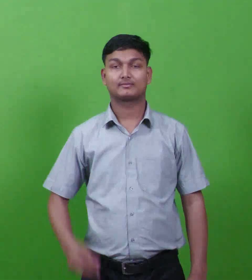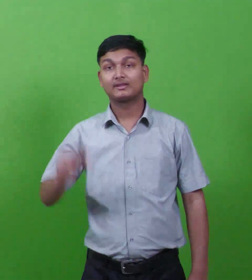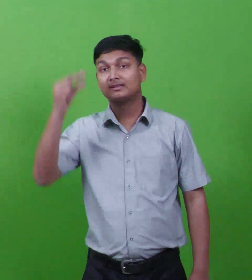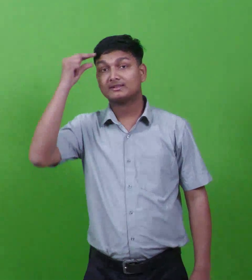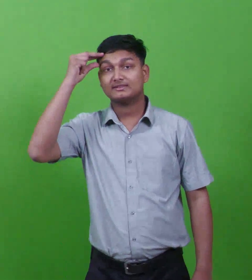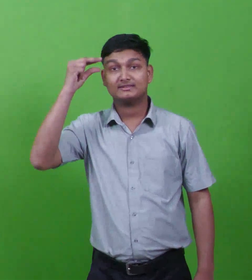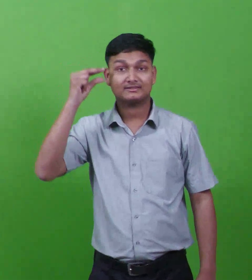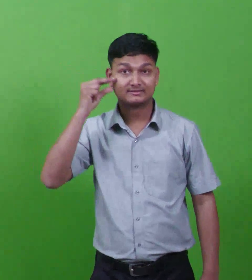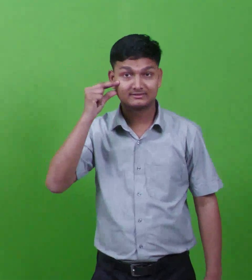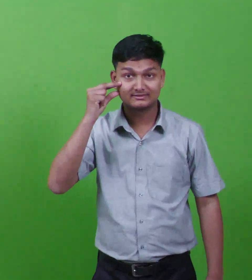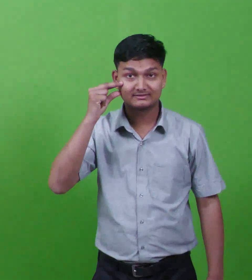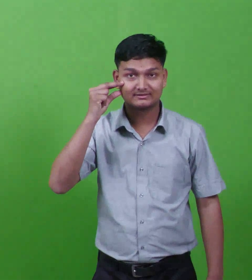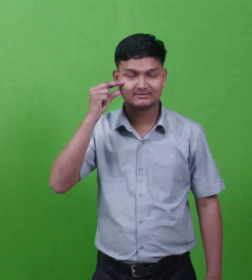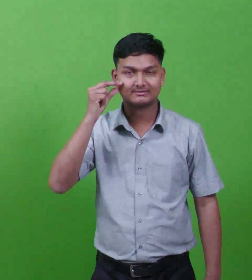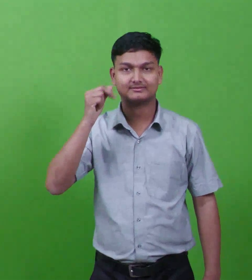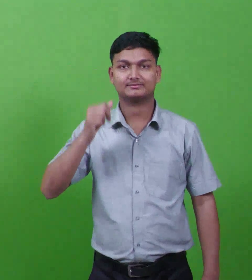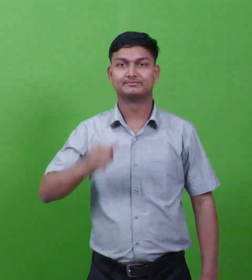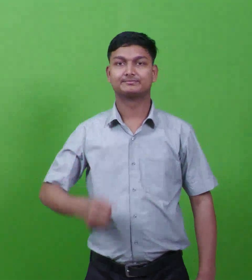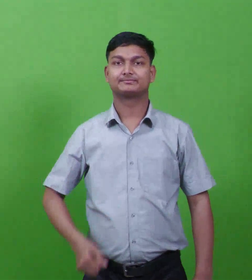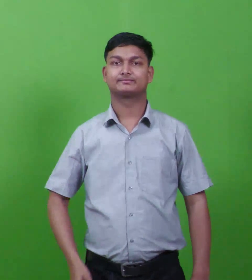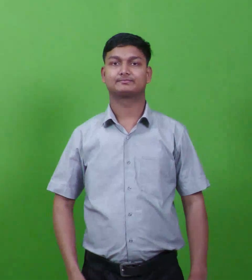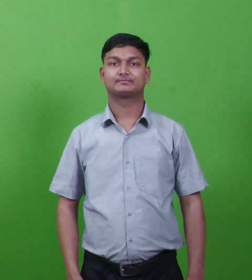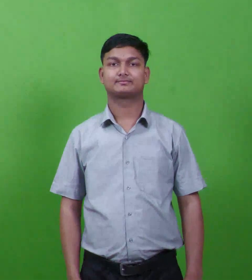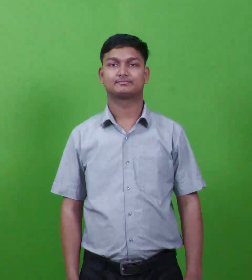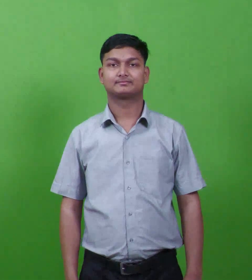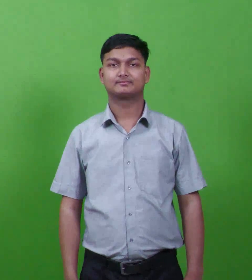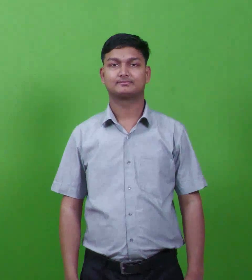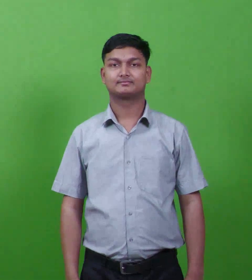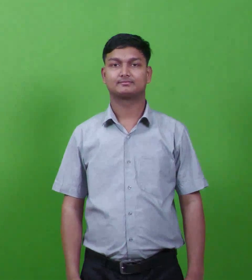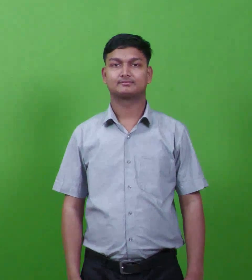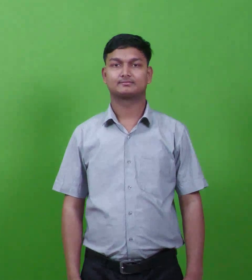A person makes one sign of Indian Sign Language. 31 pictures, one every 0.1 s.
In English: john
